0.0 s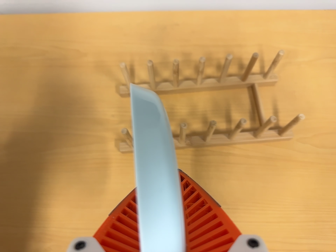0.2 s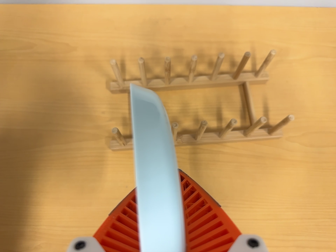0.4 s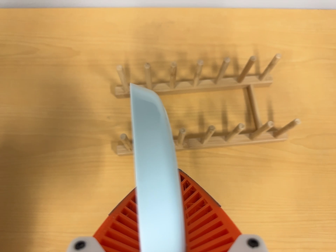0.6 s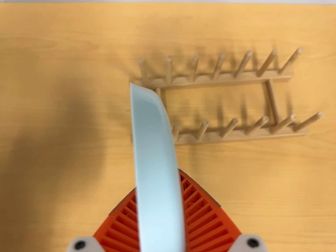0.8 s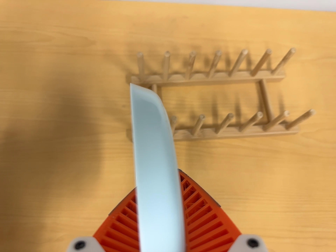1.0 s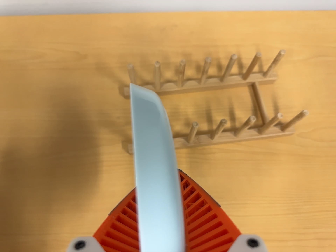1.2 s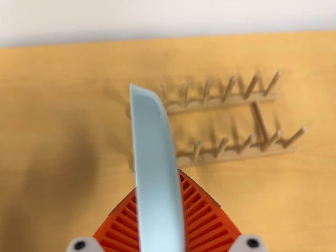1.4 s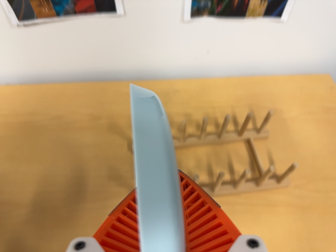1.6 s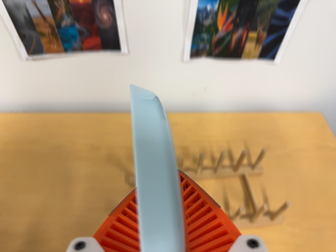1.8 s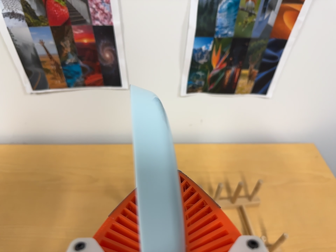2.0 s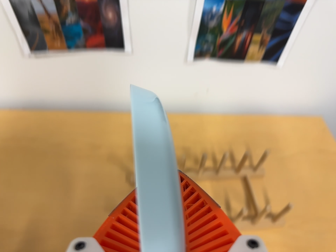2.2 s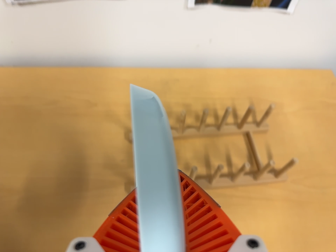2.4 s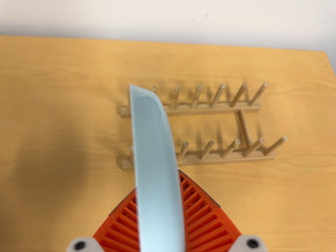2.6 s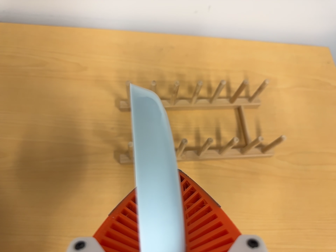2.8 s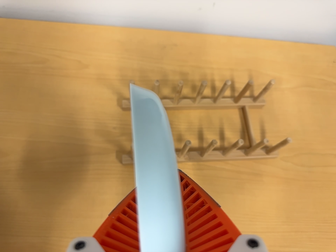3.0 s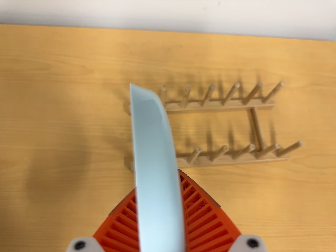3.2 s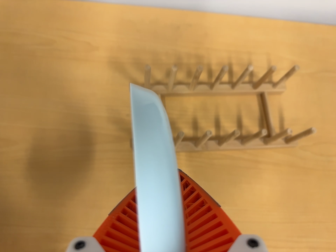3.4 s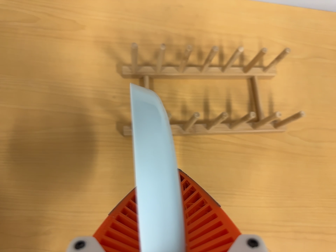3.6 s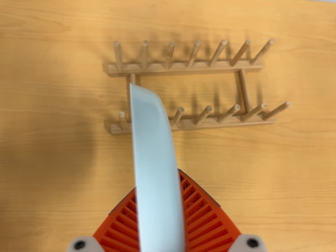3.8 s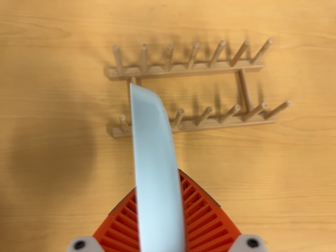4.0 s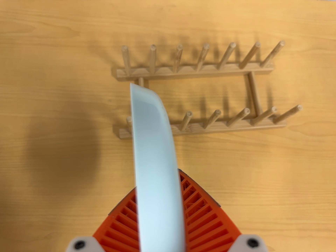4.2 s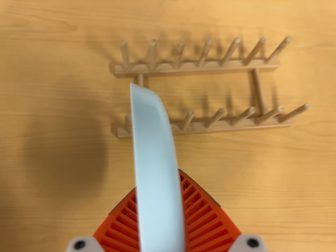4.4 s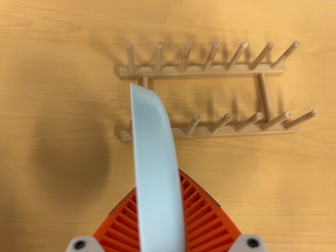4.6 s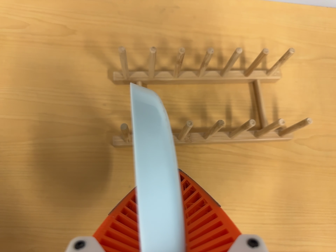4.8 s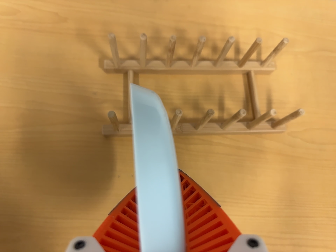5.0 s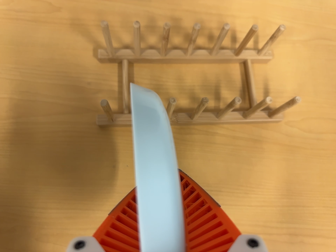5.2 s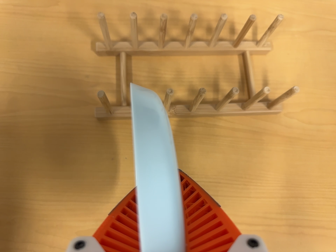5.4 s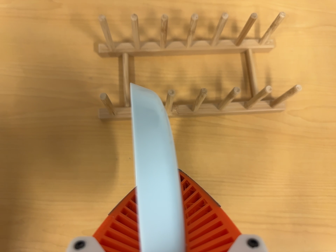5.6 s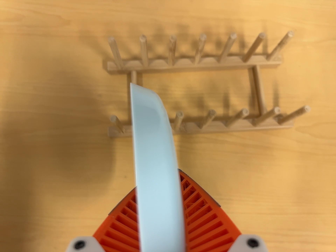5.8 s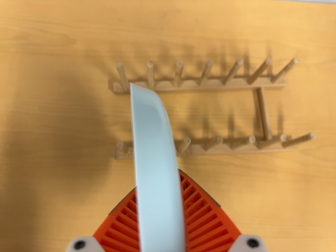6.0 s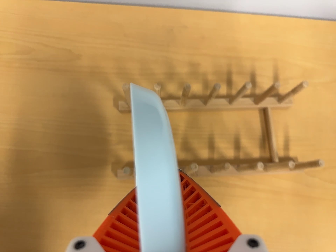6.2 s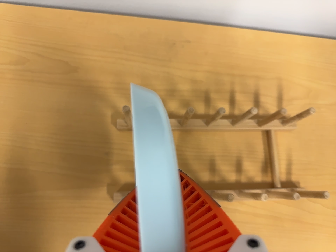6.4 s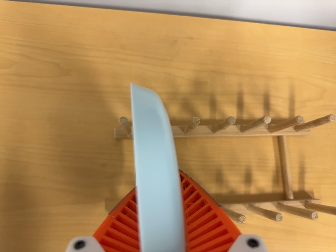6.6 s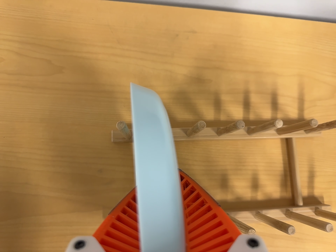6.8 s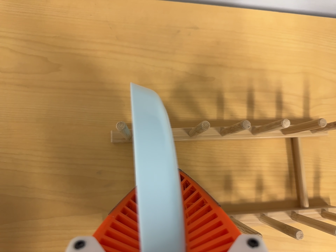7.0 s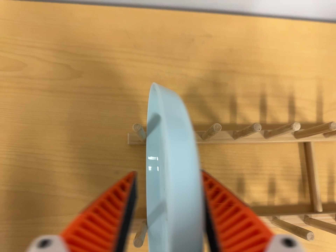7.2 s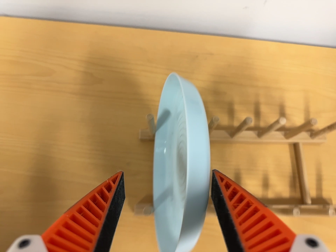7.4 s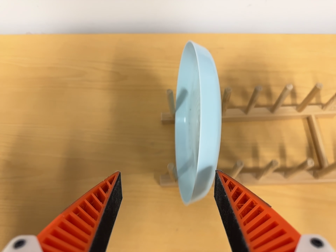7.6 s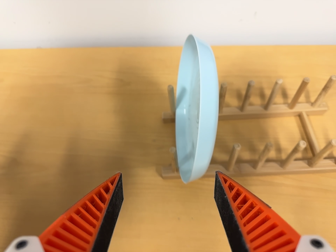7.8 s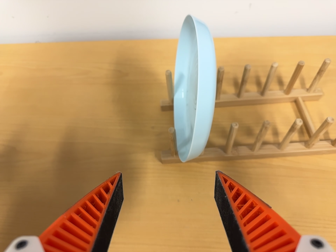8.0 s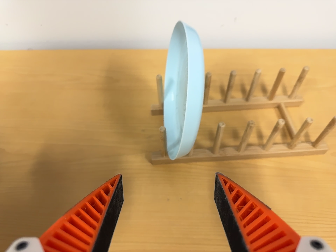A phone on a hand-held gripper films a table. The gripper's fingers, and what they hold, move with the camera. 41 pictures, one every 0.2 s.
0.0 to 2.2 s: The camera travels to its left, about 6 cm. Its aim tips toward the top of its view by about 10 degrees, and the scene shifts downward.
2.2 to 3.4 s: The camera's aim tips toward the bottom of its view by about 15 degrees, and the scene shifts upward.
3.4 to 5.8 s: The camera travels toward the top of its view and to its right, about 7 cm, so close, fixed things drift downward.
5.8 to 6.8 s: The camera travels toward the top of its view and forward, about 14 cm.
6.8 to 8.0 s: The camera travels toward the bottom of its view and backward, about 28 cm. Its aim tips toward the top of its view by about 30 degrees.
The film runs forward here.
